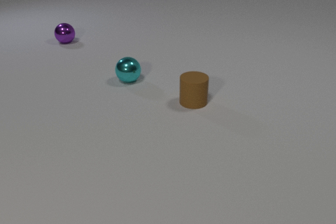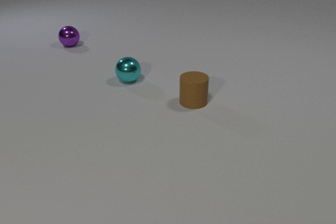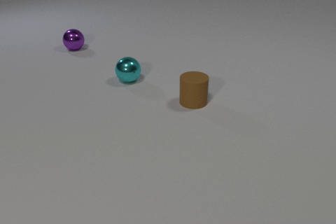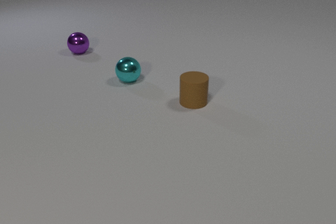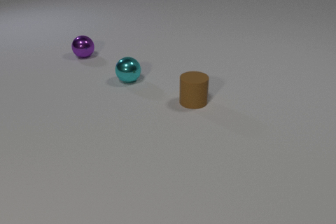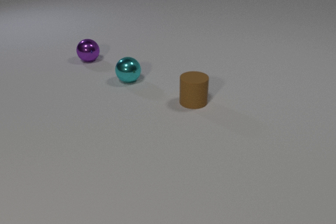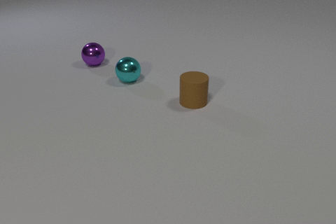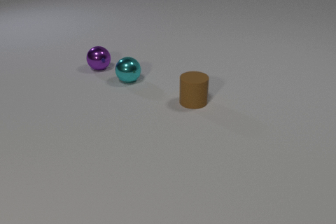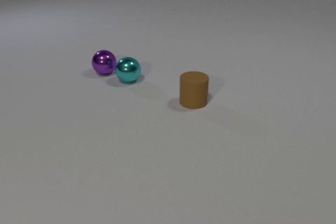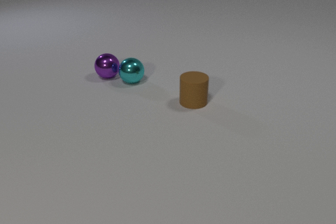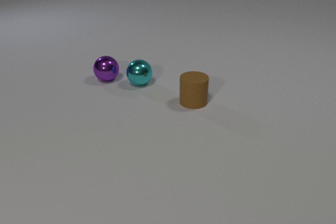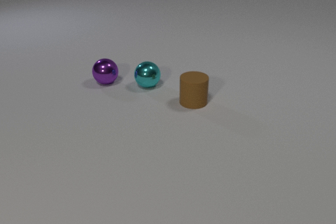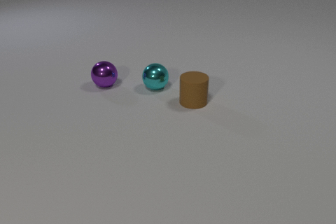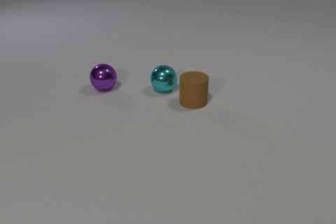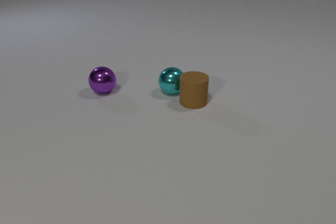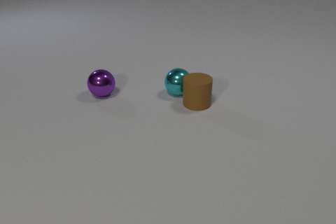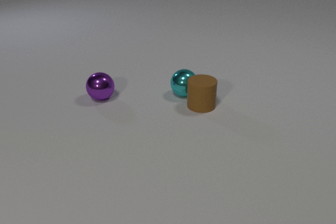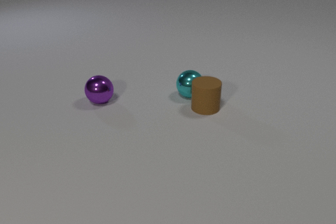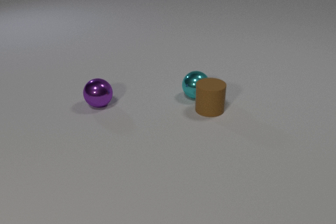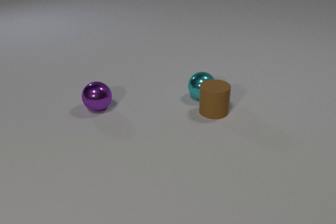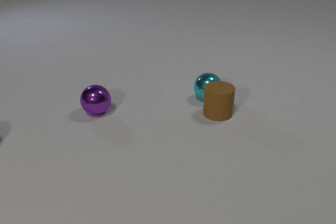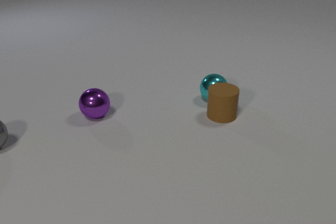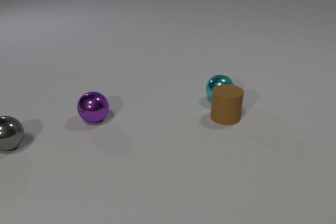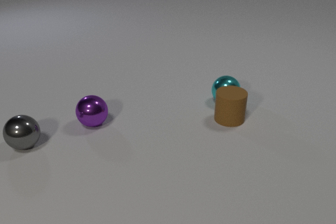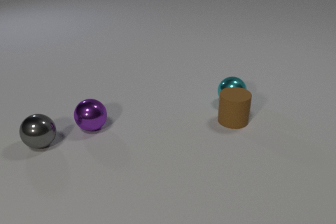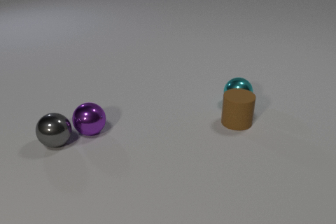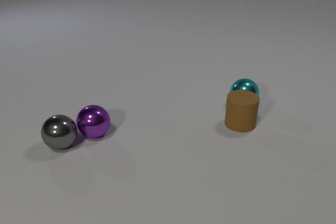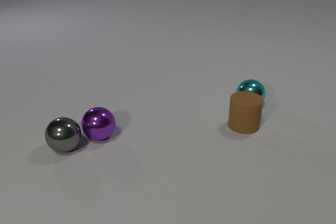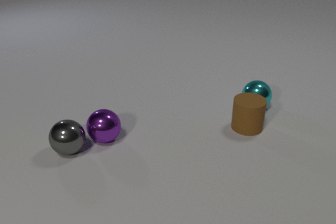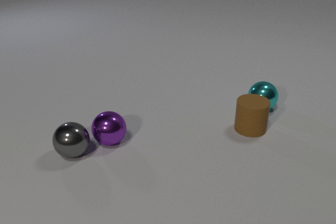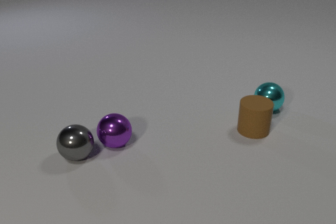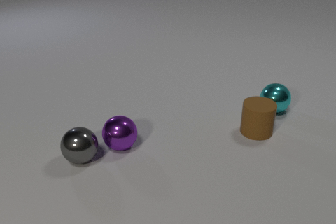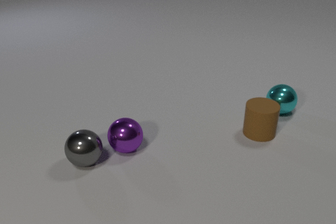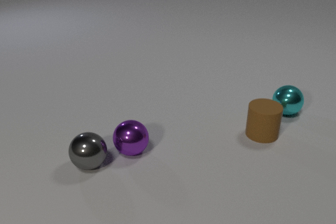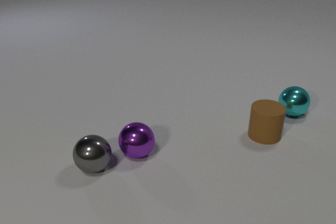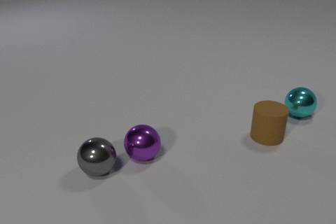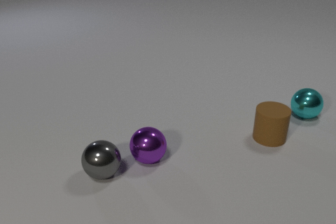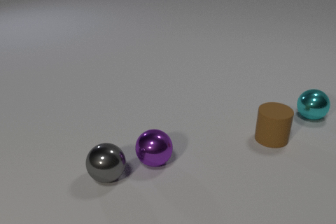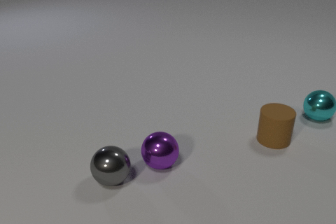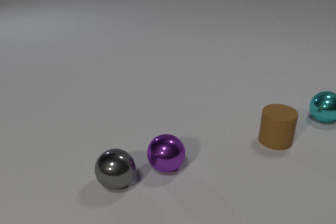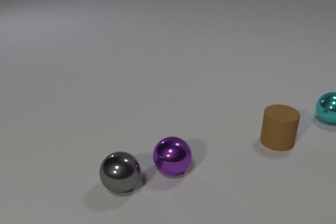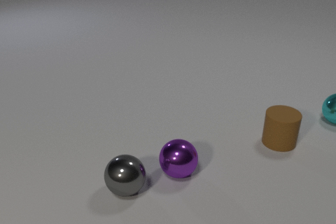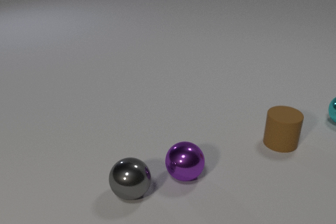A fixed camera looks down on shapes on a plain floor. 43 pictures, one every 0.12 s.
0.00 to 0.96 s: The purple metal sphere rolls toward the camera.
0.96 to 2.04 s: The purple metal sphere rolls toward the camera. The cyan metal sphere rolls to the right and toward the camera. The brown rubber cylinder slides to the right and toward the camera. The purple metal sphere and the cyan metal sphere collide. The cyan metal sphere and the brown rubber cylinder collide.
2.04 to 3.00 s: The purple metal sphere rolls toward the camera. The cyan metal sphere rolls to the right. The gray metal sphere comes in at the left edge, rolls to the right. The brown rubber cylinder slides to the right and toward the camera.
3.00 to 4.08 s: The purple metal sphere rolls to the right and toward the camera. The cyan metal sphere rolls to the right. The gray metal sphere rolls toward the camera and to the right. The brown rubber cylinder slides to the right and toward the camera. The purple metal sphere and the gray metal sphere collide.
4.08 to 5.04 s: The purple metal sphere rolls to the right and toward the camera. The cyan metal sphere rolls to the right. The gray metal sphere rolls toward the camera and to the right. The brown rubber cylinder slides to the right and toward the camera.
What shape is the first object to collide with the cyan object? sphere.
How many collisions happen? 3.
How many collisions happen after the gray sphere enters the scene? 1.
